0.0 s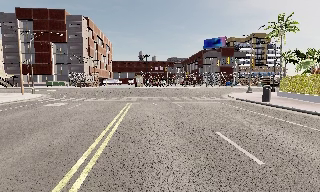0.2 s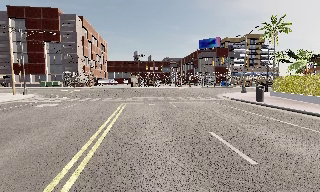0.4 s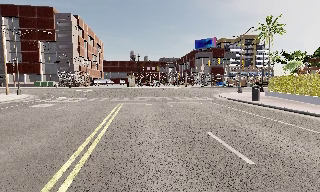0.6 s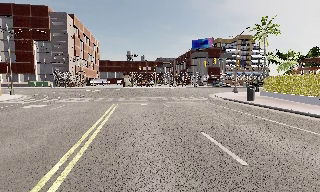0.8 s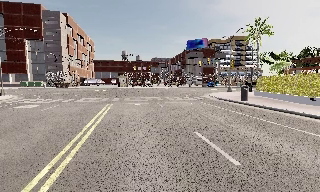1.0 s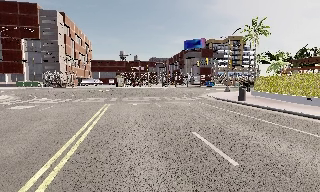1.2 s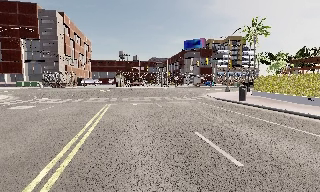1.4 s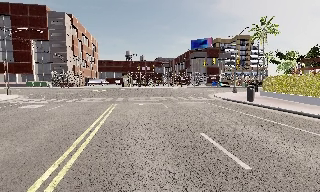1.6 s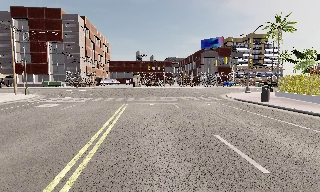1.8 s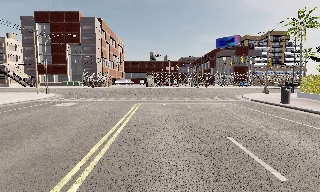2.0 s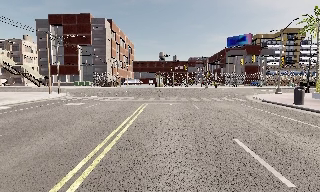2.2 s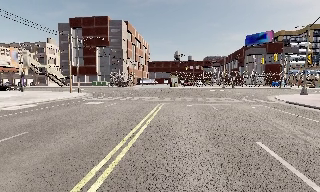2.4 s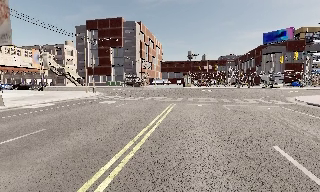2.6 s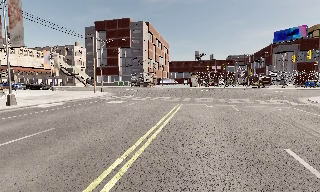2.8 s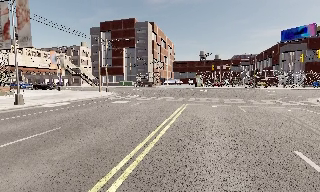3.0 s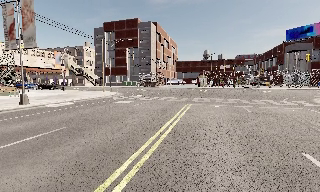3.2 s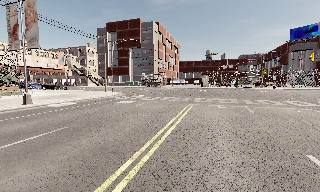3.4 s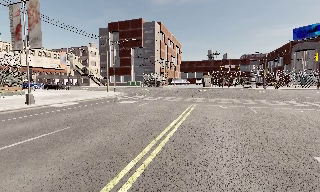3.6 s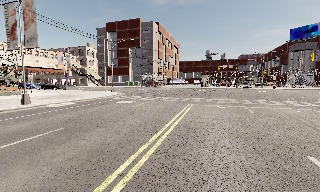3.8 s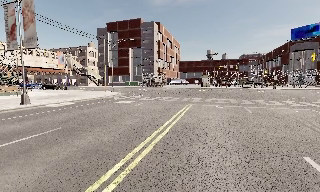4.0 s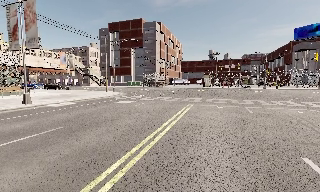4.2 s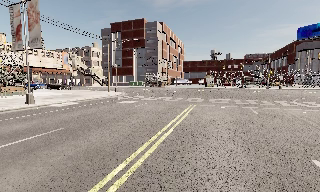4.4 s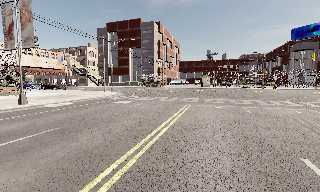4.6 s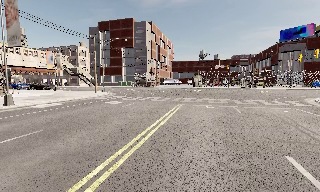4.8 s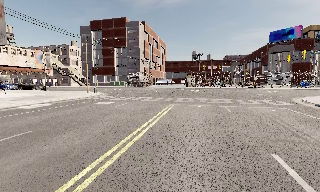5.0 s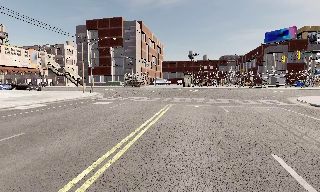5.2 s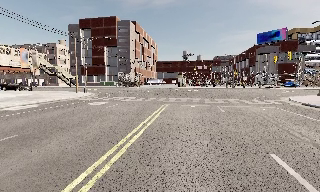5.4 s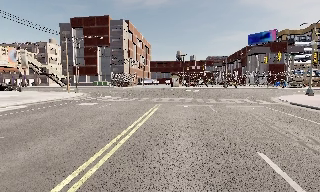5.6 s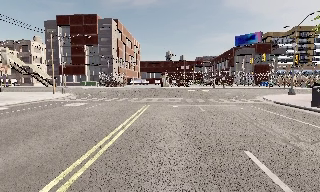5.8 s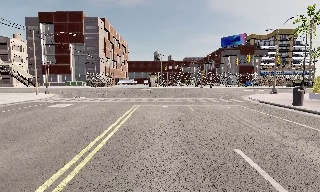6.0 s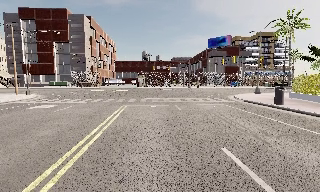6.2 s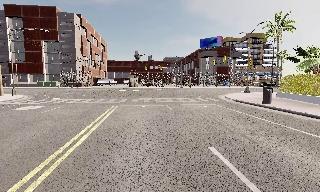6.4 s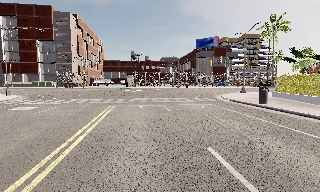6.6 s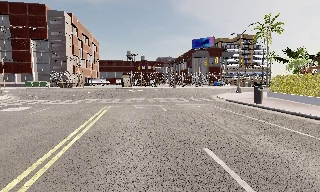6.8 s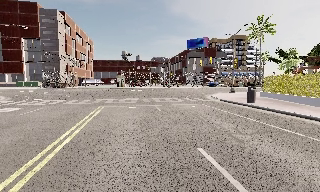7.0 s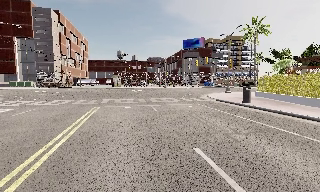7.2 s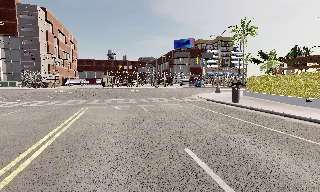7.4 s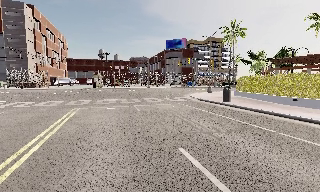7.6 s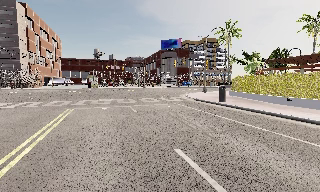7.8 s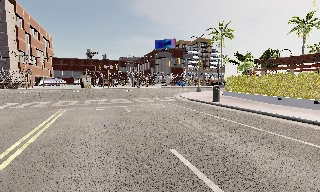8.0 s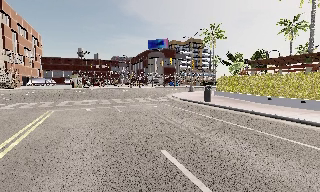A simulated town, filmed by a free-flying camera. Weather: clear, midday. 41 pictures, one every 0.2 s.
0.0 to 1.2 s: The camera shifts only a little, or ends up much as it began.
1.2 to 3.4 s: The camera swings to its left by about 30 degrees, and the scene slides to the right.
3.4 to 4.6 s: The camera shifts only a little, or ends up much as it began.
4.6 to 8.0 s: The camera pans to its right, which is clockwise from overhead, by about 40 degrees. It travels forward, about 0.5 m.
The film runs forward here.
